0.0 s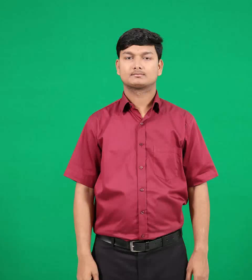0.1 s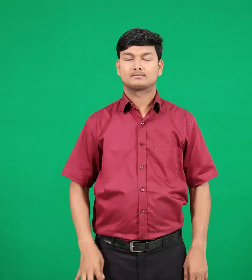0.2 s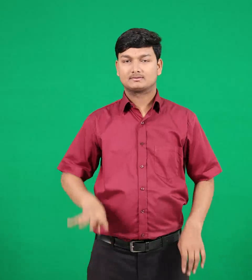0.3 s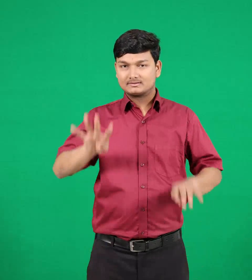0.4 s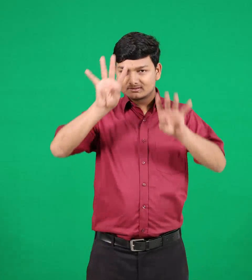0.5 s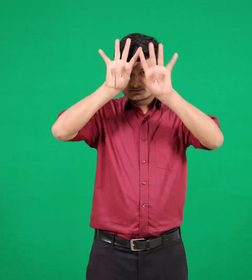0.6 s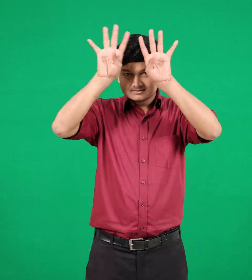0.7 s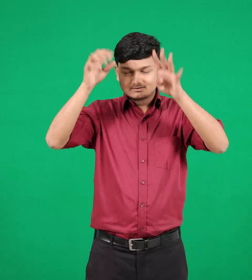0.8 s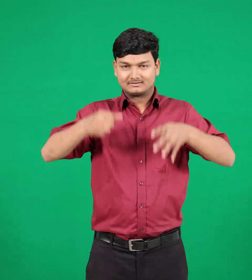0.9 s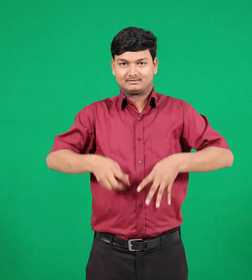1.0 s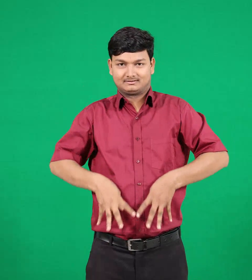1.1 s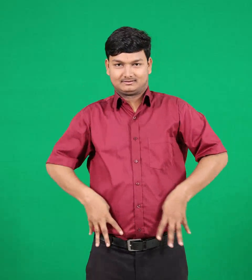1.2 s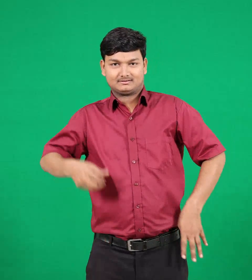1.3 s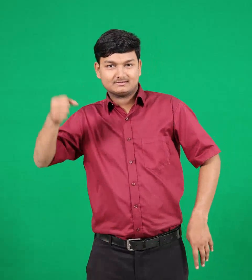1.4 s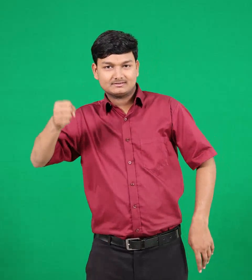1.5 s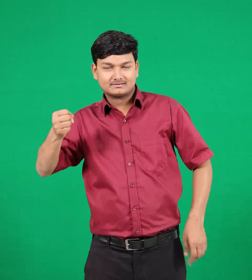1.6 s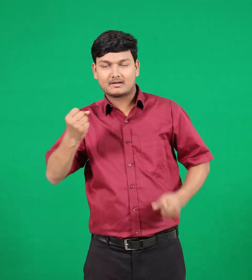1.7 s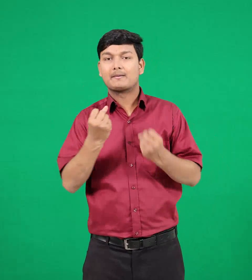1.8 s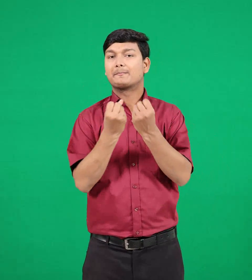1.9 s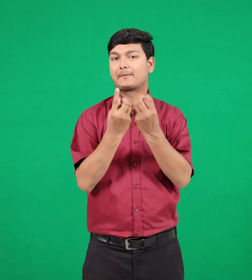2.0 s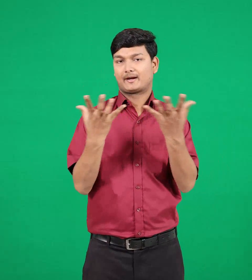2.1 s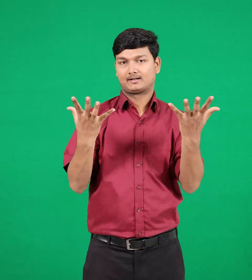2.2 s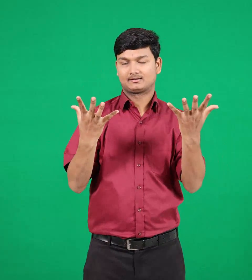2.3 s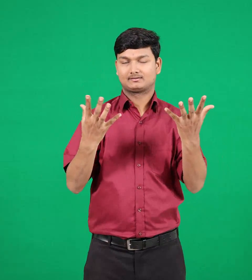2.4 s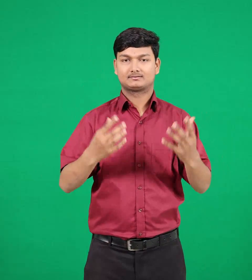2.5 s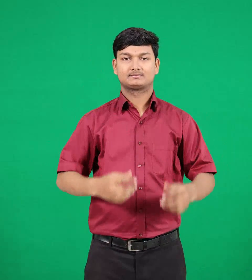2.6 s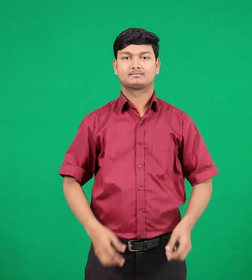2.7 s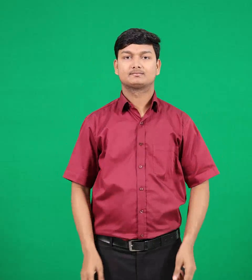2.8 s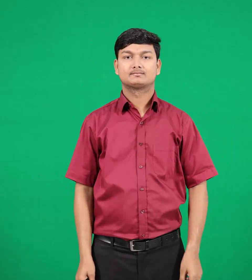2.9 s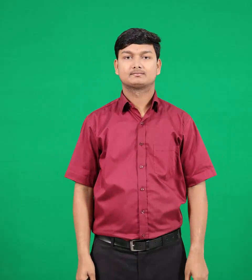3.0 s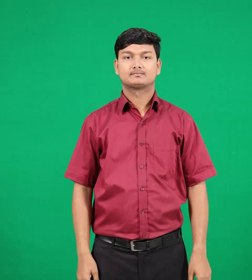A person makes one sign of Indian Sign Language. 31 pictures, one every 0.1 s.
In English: tribes
